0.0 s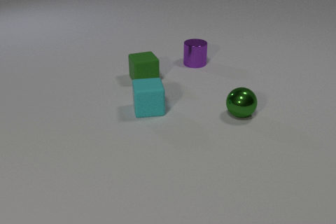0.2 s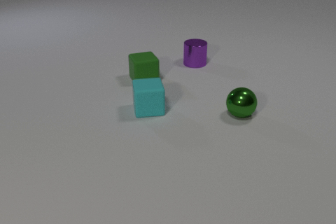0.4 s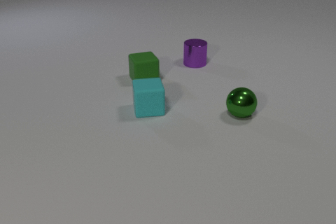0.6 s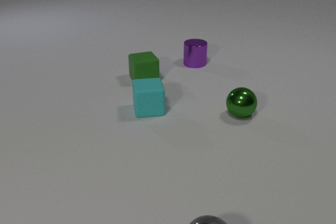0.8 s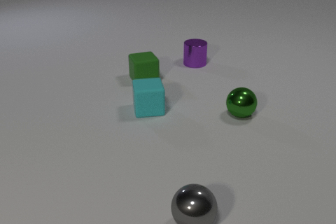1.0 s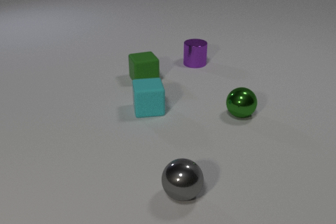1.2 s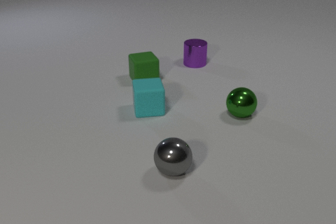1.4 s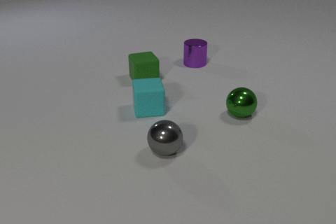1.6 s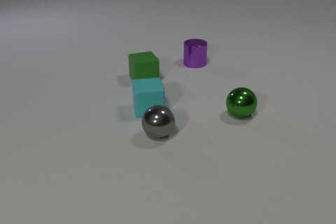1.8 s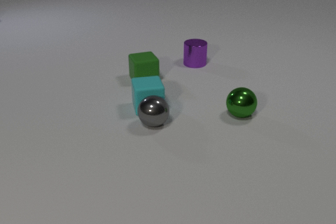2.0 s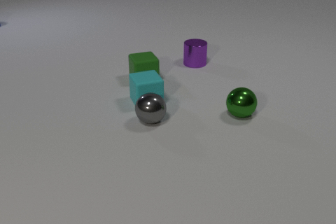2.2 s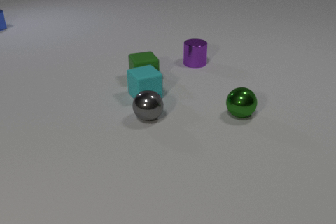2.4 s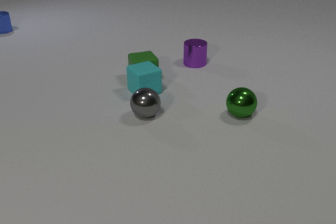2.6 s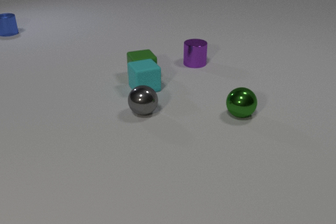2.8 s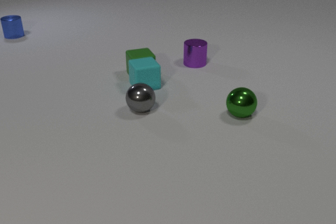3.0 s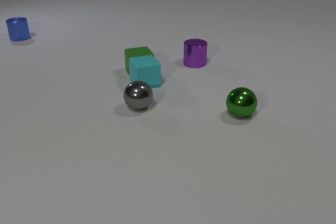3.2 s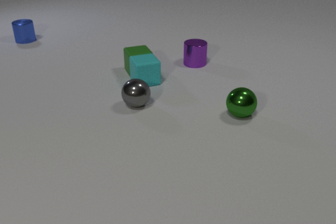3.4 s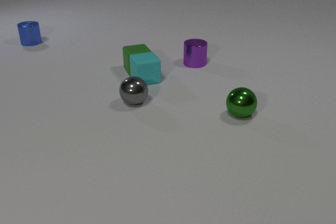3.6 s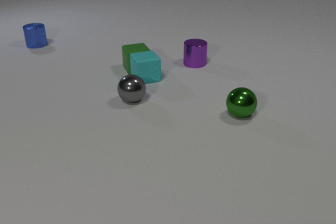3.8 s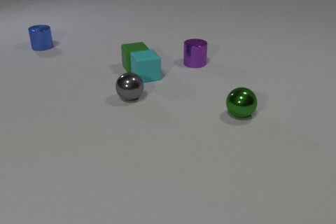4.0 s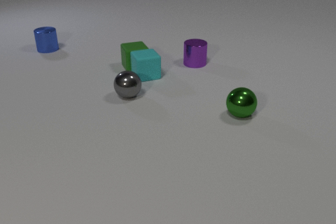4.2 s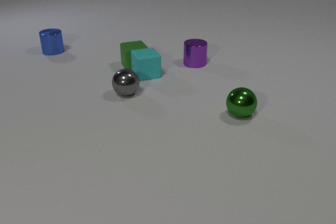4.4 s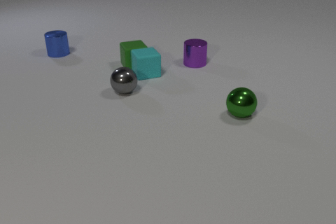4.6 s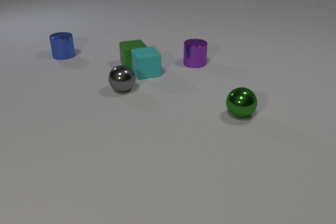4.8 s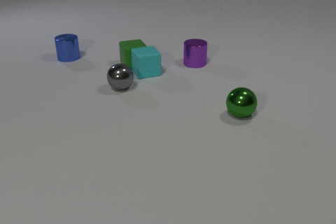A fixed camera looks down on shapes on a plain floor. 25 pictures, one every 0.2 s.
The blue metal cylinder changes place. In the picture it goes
toward the camera.
The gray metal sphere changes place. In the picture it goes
away from the camera.
0.0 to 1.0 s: The gray metal sphere comes in at the bottom edge, rolls away from the camera.
1.0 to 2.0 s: The gray metal sphere rolls away from the camera. The cyan rubber cube slides away from the camera. The gray metal sphere and the cyan rubber cube collide.
2.0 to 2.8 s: The gray metal sphere rolls away from the camera and to the left. The cyan rubber cube slides away from the camera. The blue metal cylinder slides toward the camera and to the right. The green rubber cube slides away from the camera. The cyan rubber cube and the green rubber cube collide.
2.8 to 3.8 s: The gray metal sphere rolls away from the camera and to the left. The cyan rubber cube slides away from the camera. The blue metal cylinder slides toward the camera and to the right. The green rubber cube slides away from the camera.
3.8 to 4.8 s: The gray metal sphere rolls away from the camera. The cyan rubber cube slides away from the camera. The blue metal cylinder slides toward the camera and to the right. The green rubber cube slides away from the camera.
How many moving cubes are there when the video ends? 2.
How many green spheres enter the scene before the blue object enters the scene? 0.
What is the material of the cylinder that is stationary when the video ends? metal.
